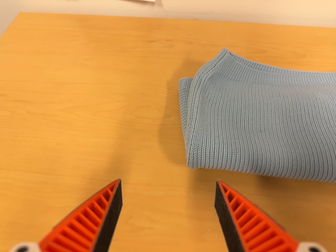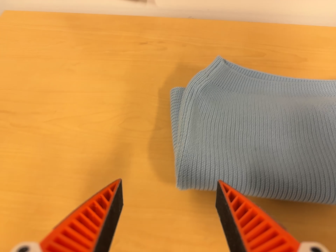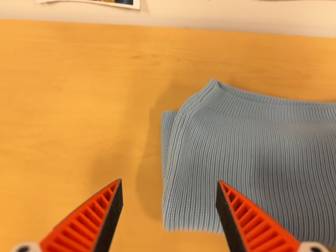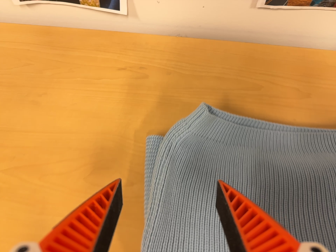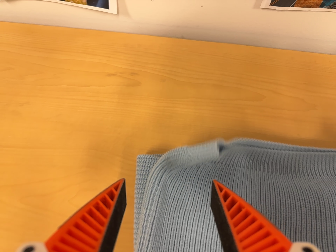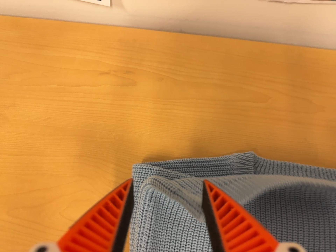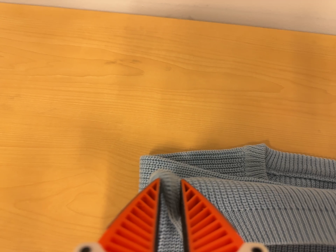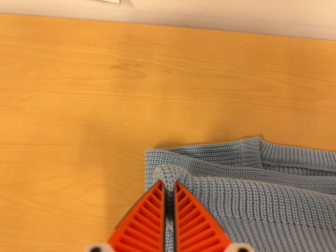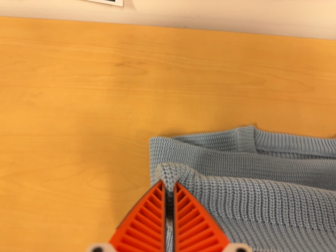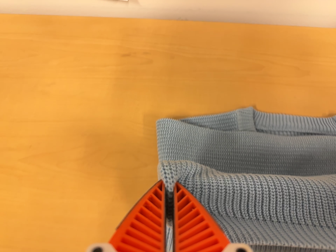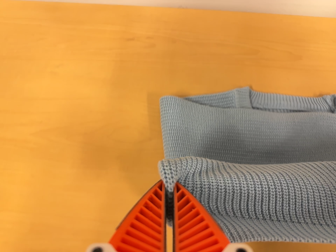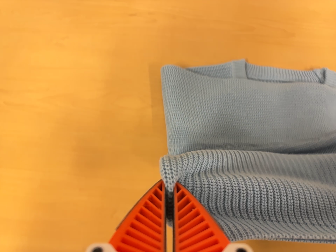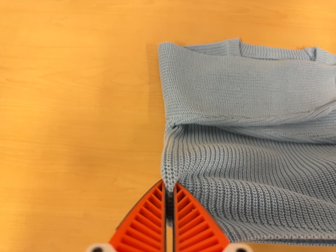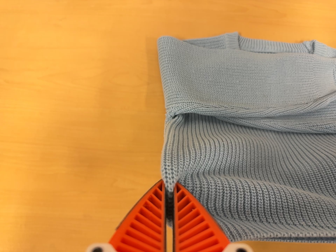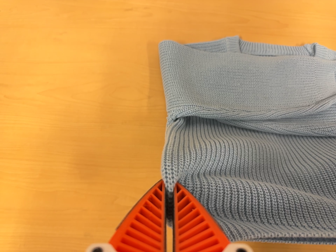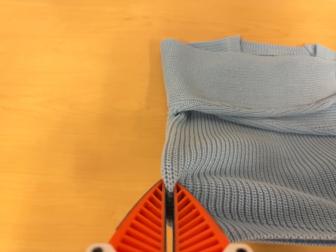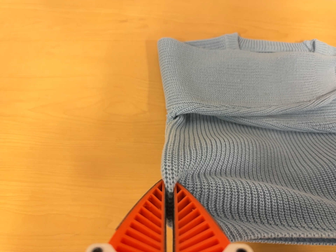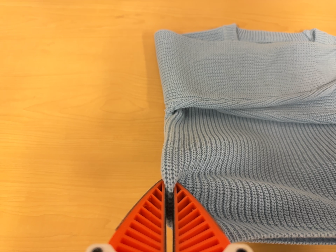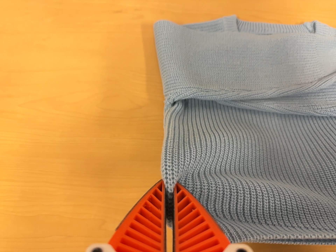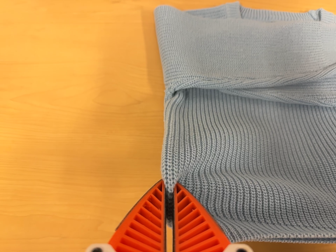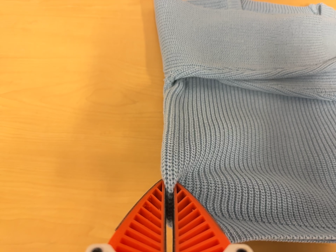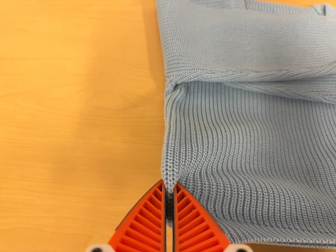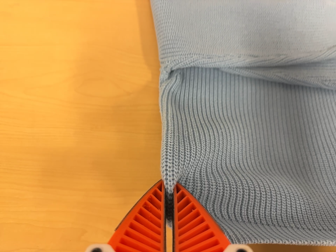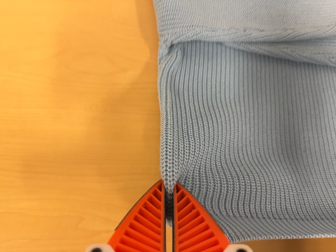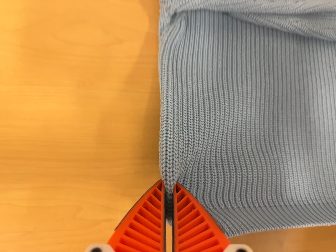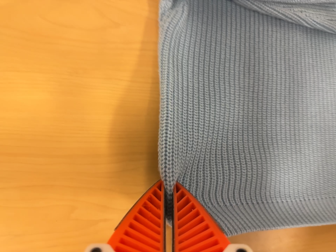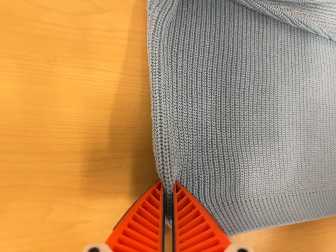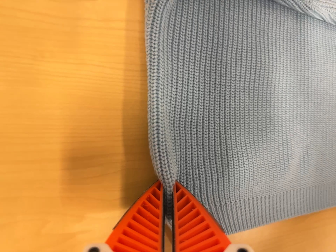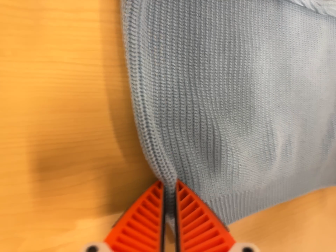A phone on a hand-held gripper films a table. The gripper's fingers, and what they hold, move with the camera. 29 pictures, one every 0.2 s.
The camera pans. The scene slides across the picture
to the left.
0.0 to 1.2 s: The camera travels toward the top of its view and forward, about 26 cm. Its aim tips toward the bottom of its view by about 15 degrees.
1.2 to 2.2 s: The camera travels toward the bottom of its view and backward, about 20 cm, so close, fixed things drift upward.
2.2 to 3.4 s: The camera shifts only a little, or ends up much as it began.
3.4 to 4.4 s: The camera travels forward, about 7 cm, so what stands in front looms larger.
4.4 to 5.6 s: The camera pans to its right by about 25 degrees. It travels forward, to its left and toward the top of its view, about 14 cm, so what stands in front looms larger. Its aim tips toward the bottom of its view by about 25 degrees, and the scene shifts upward.
The film runs backward here.
